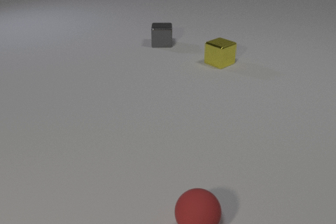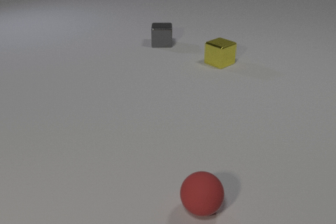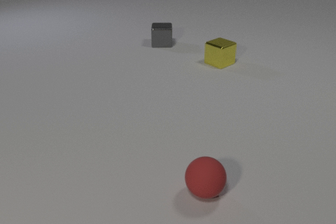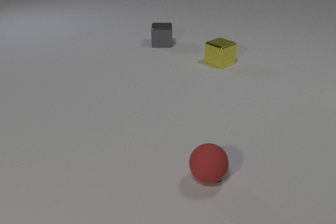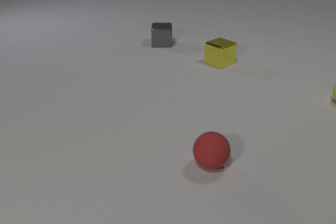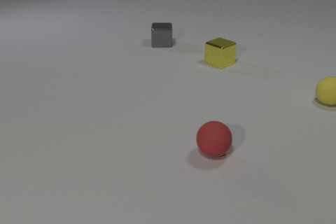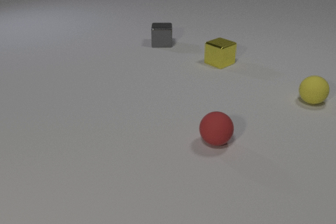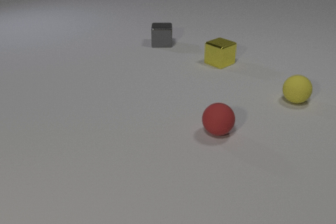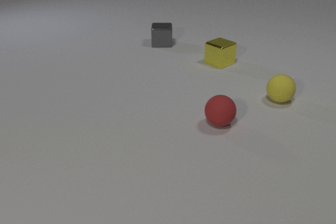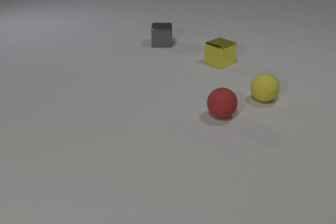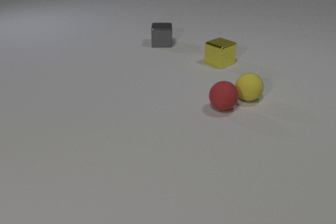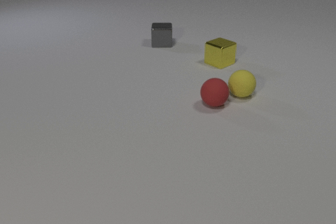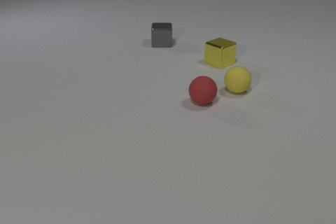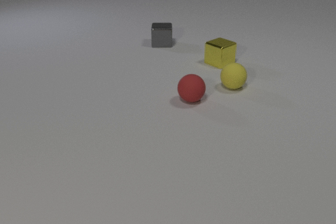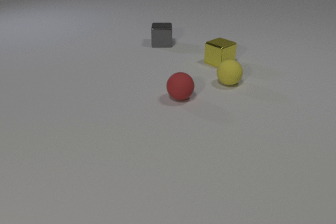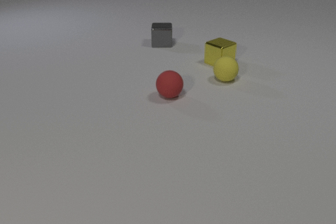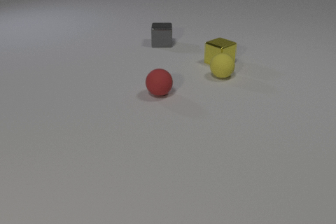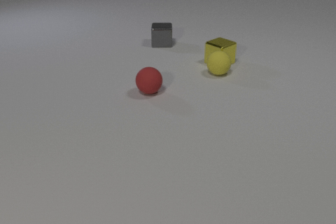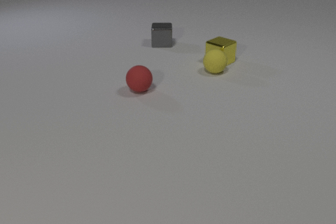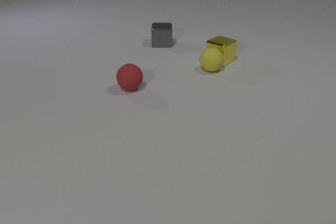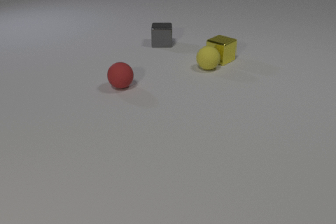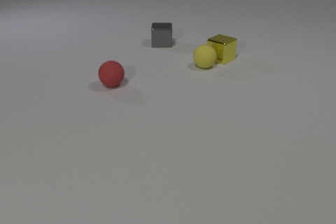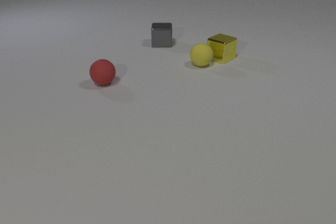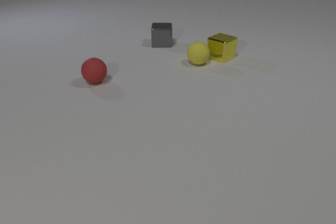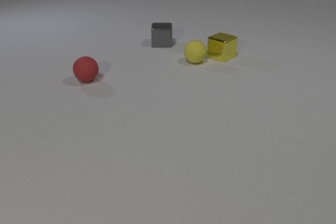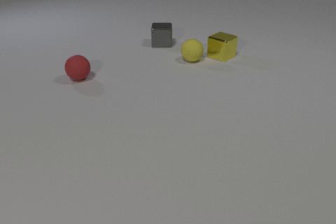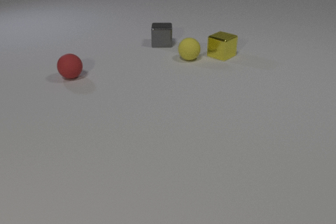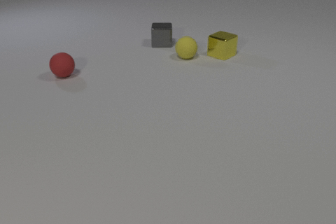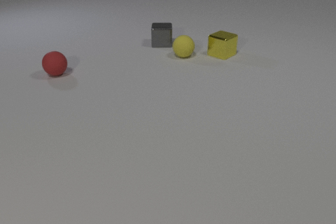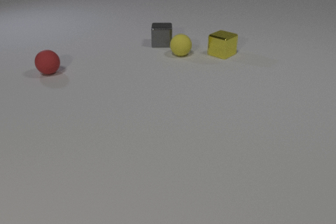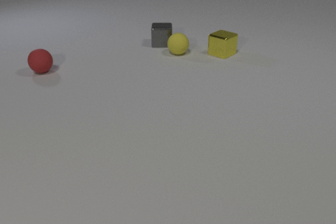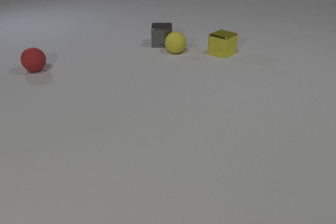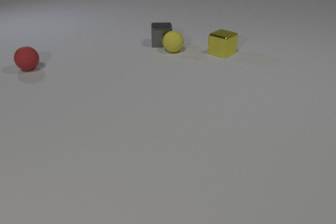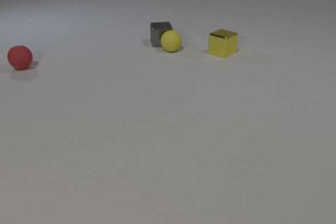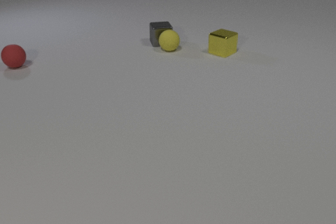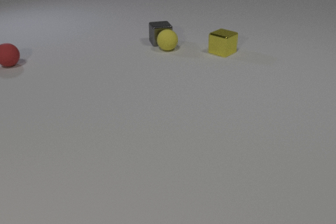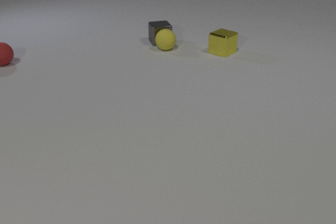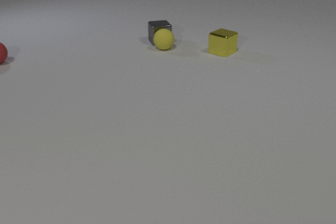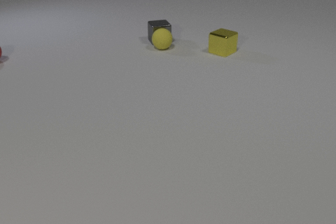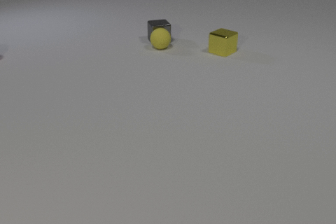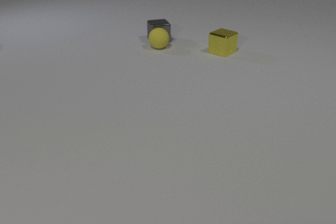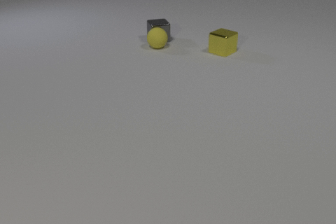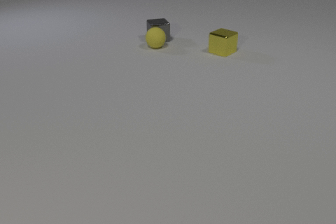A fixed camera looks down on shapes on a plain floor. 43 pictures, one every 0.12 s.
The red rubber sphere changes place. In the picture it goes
away from the camera.
The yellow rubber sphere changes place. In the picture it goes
to the left.
0.00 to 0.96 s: The yellow rubber sphere comes in at the right edge, rolls to the left. The red rubber sphere rolls away from the camera.
0.96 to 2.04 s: The yellow rubber sphere rolls to the left and away from the camera. The red rubber sphere rolls to the left and away from the camera. The yellow rubber sphere and the red rubber sphere collide. The yellow rubber sphere and the yellow metal cube collide.
2.04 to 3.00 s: The yellow rubber sphere rolls away from the camera and to the left. The red rubber sphere rolls to the left and away from the camera. The yellow metal cube slides away from the camera.
3.00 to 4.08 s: The yellow rubber sphere rolls away from the camera and to the left. The red rubber sphere rolls to the left and away from the camera. The yellow metal cube slides away from the camera. The yellow rubber sphere and the gray metal cube collide.
4.08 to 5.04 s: The yellow rubber sphere rolls to the left and away from the camera. The red rubber sphere rolls away from the camera and to the left, leaves at the left edge. The gray metal cube slides away from the camera.
How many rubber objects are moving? 2.
What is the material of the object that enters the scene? rubber.
How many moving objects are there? 4.
